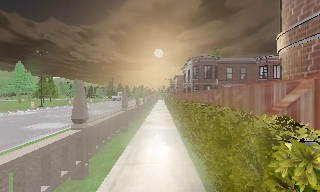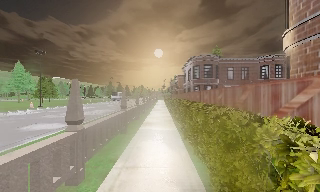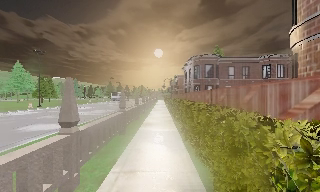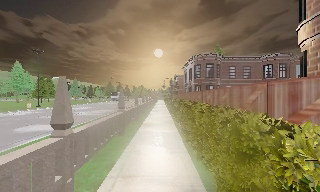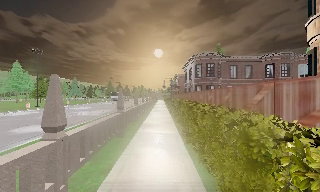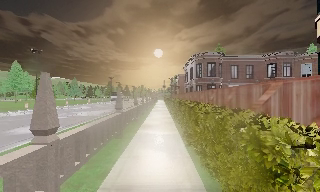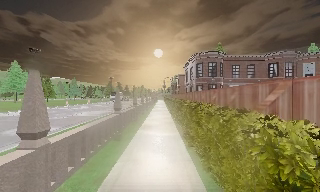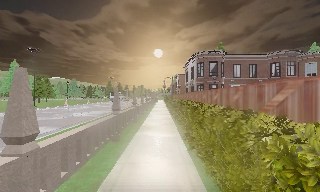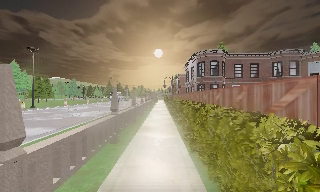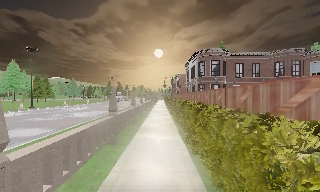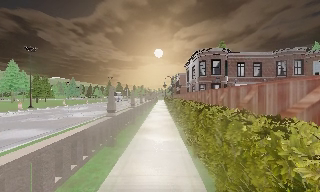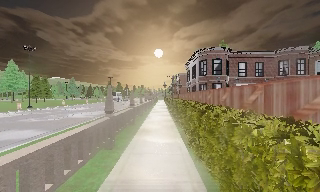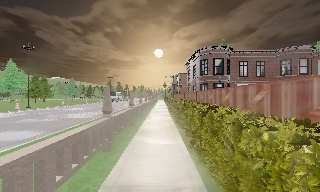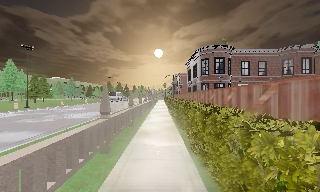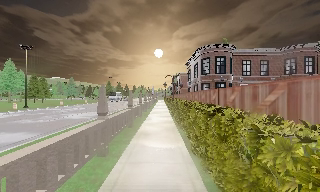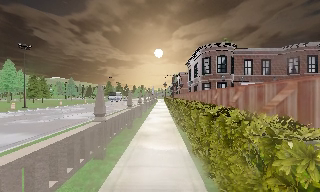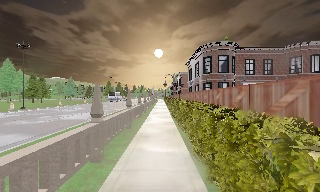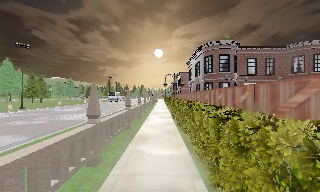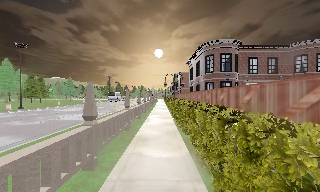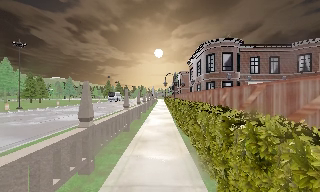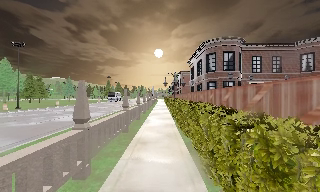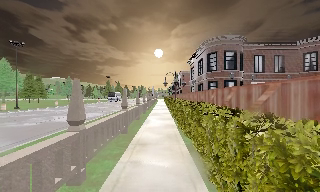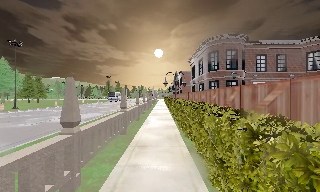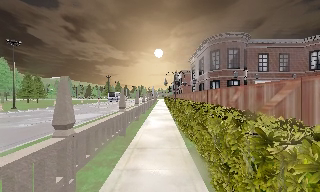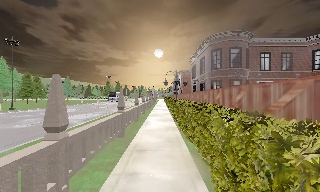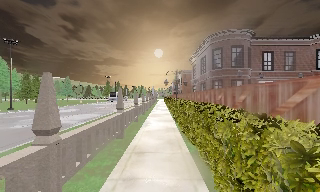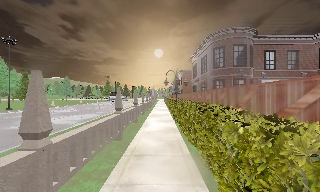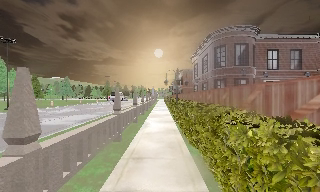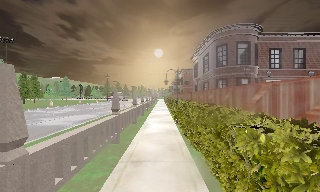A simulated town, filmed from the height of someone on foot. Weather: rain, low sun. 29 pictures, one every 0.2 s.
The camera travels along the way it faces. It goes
forward.
0.0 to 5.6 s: The camera travels forward, about 8 m, so what stands in front looms larger.
The film runs forward here.
